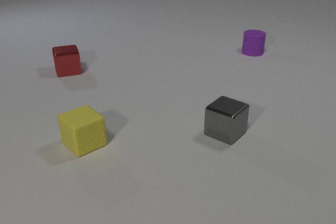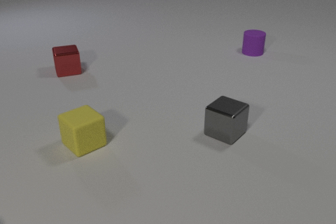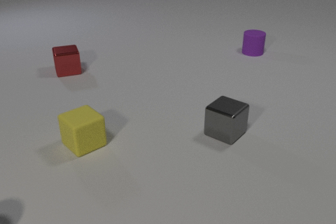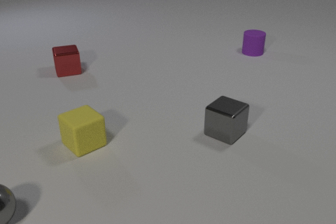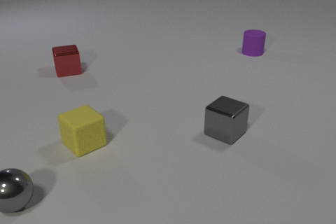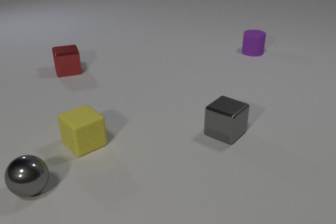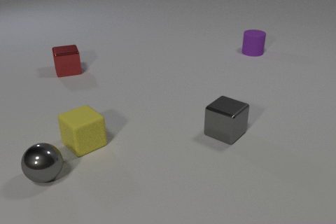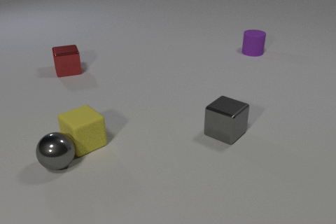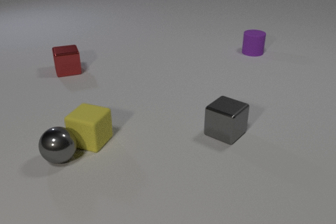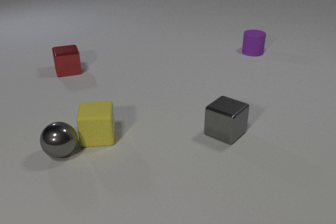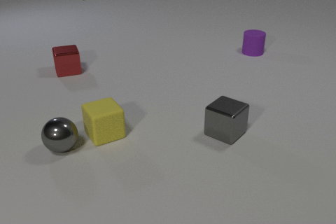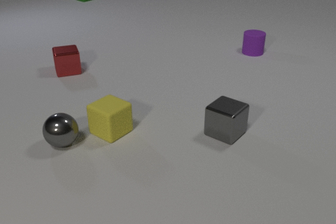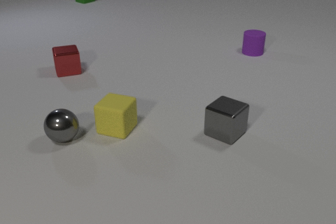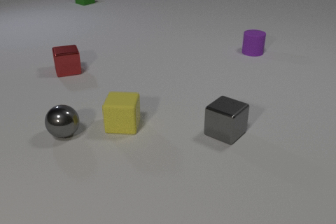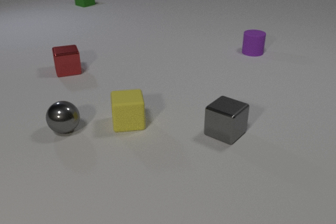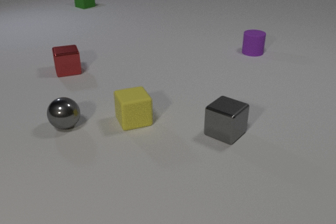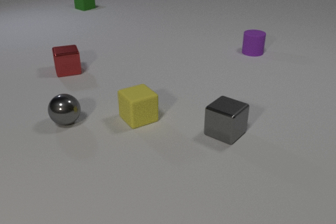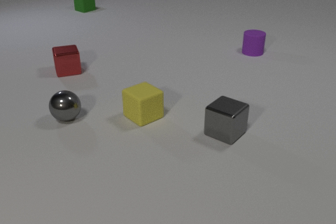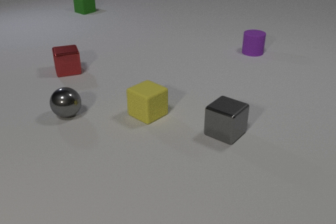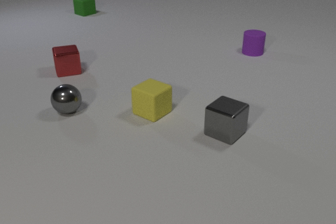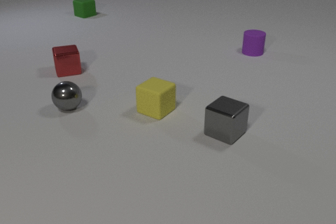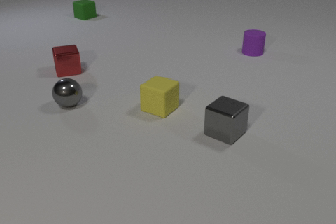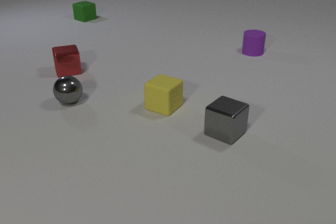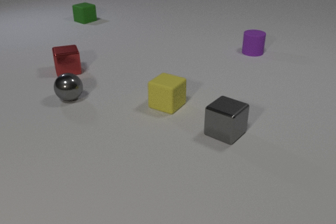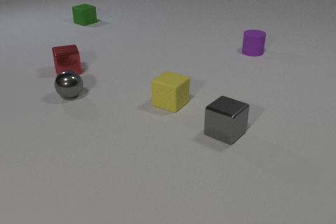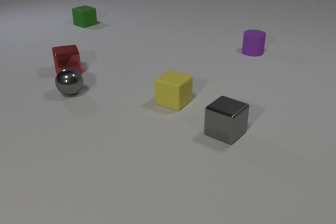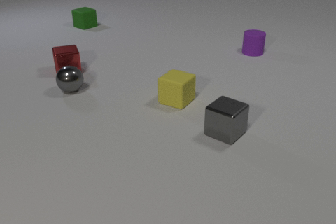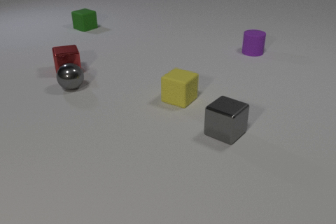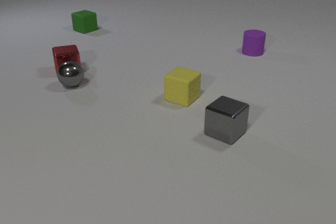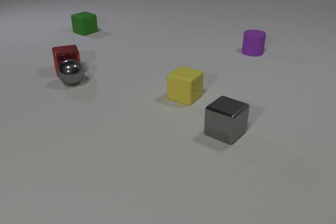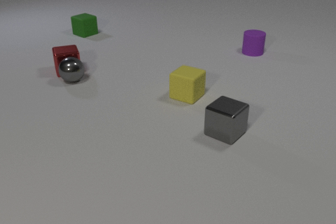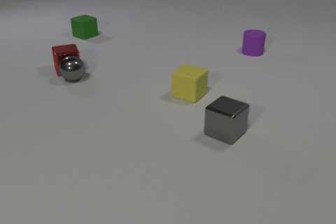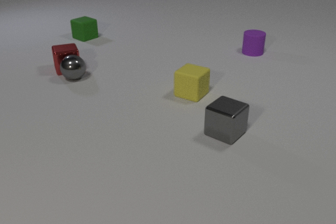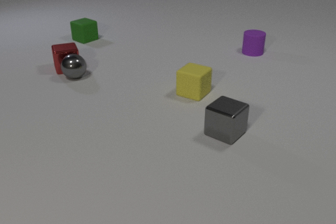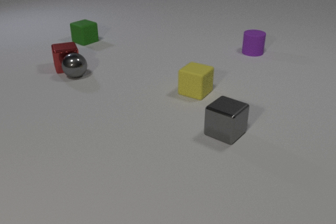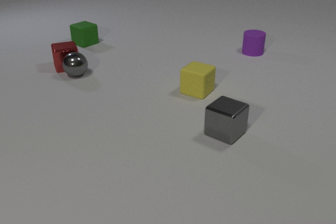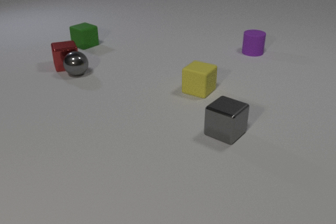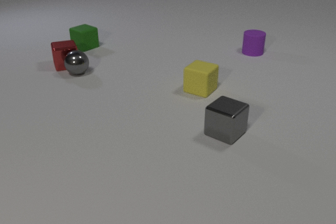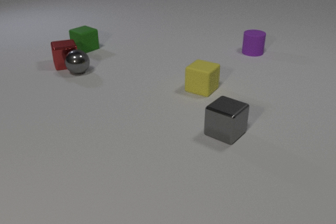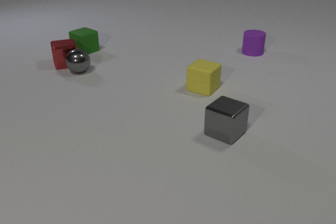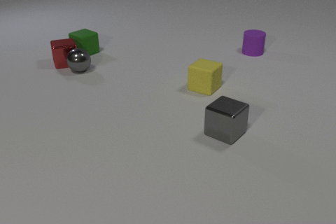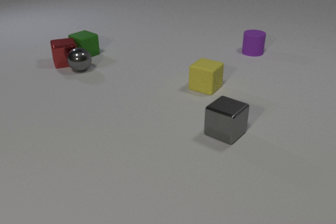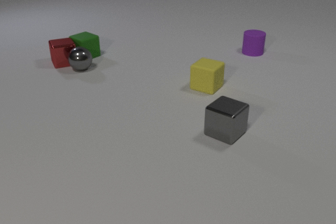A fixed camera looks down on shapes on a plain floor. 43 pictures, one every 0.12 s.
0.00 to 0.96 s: The gray metal sphere comes in at the left edge, rolls away from the camera and to the right. The yellow rubber cube spins so that its near face slides to the right, counterclockwise seen from above. The gray metal sphere and the yellow rubber cube collide.
0.96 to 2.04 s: The gray metal sphere rolls away from the camera. The yellow rubber cube slides to the right and away from the camera, spins so that its near face slides to the right, counterclockwise seen from above. The green rubber cube comes in at the top edge, slides toward the camera.
2.04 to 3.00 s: The gray metal sphere rolls away from the camera. The yellow rubber cube slides to the right and away from the camera. The green rubber cube slides toward the camera.
3.00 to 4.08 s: The gray metal sphere rolls away from the camera. The yellow rubber cube slides away from the camera and to the right. The red metal cube slides away from the camera. The green rubber cube slides toward the camera. The gray metal sphere and the red metal cube collide.
4.08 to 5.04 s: The gray metal sphere rolls away from the camera. The yellow rubber cube slides away from the camera and to the right. The red metal cube slides away from the camera. The green rubber cube slides toward the camera. The red metal cube and the green rubber cube collide.
How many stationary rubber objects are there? 1.
How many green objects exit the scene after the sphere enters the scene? 0.
What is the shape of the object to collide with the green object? cube.
